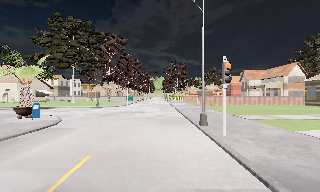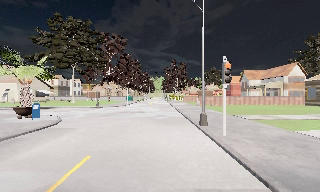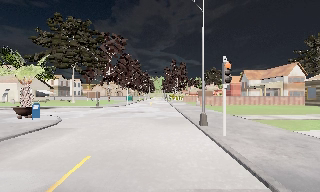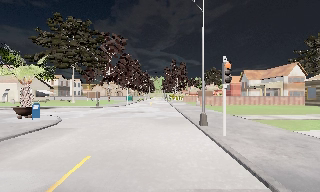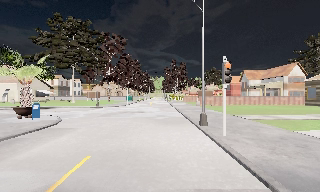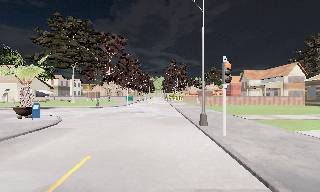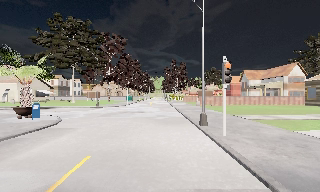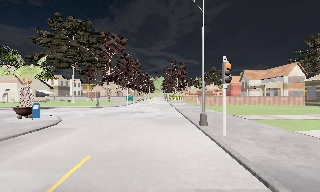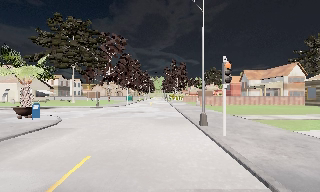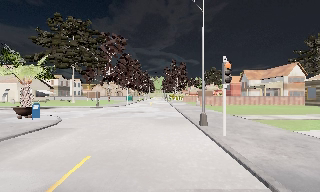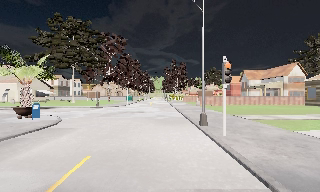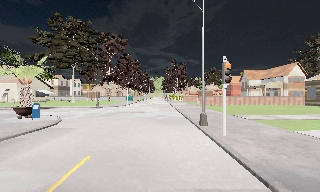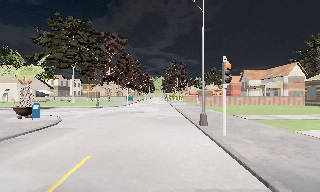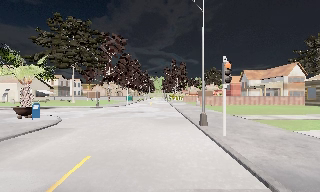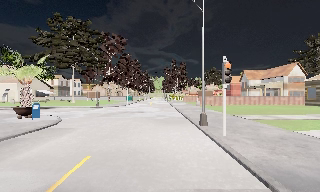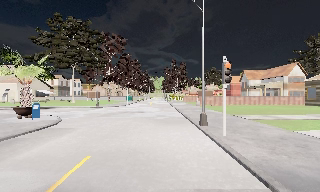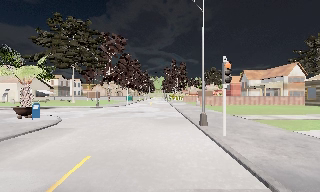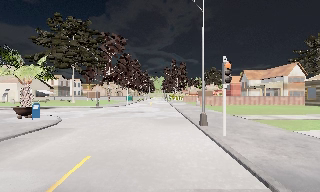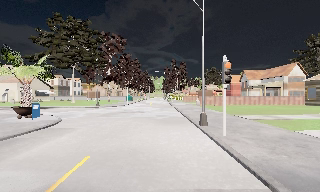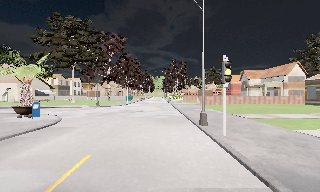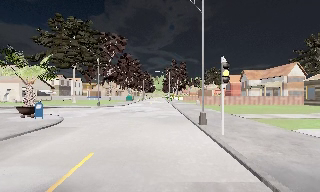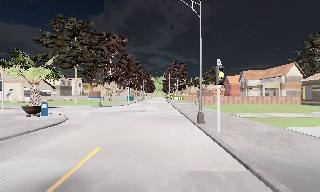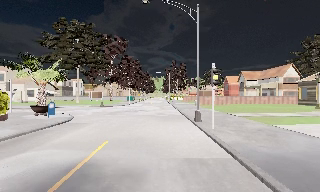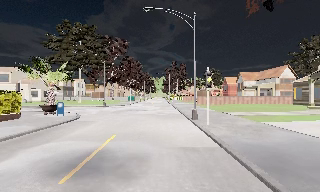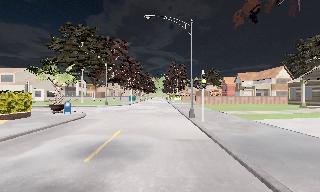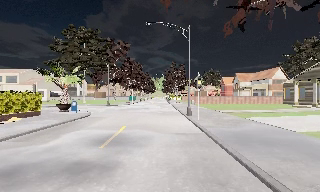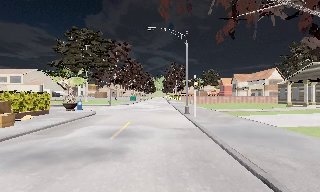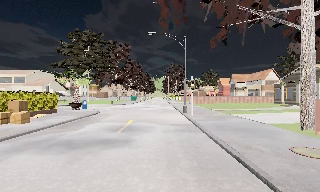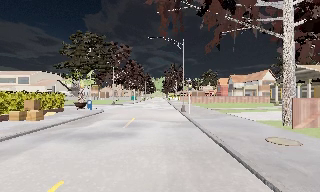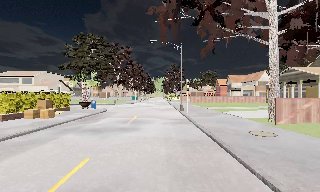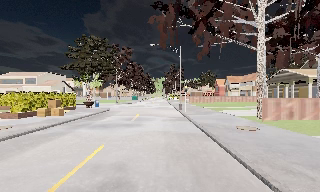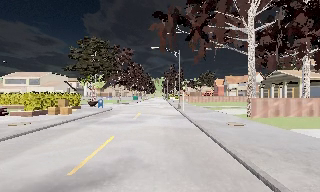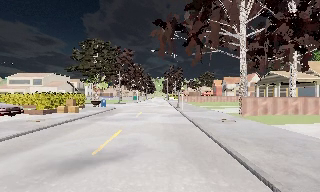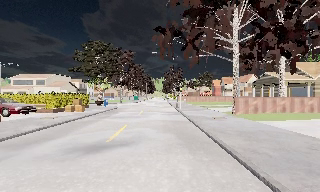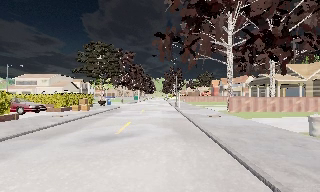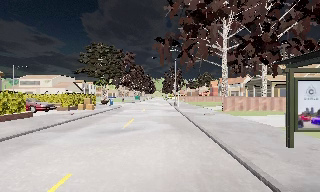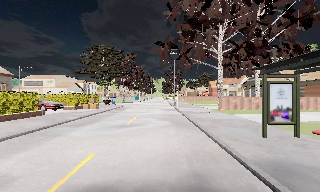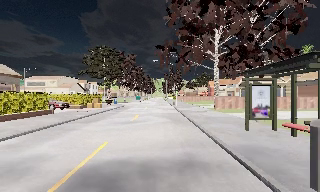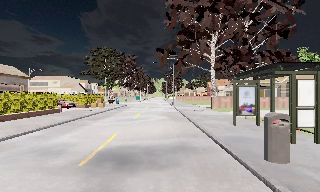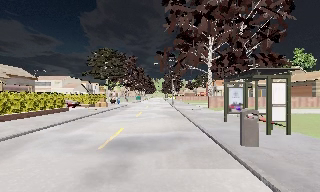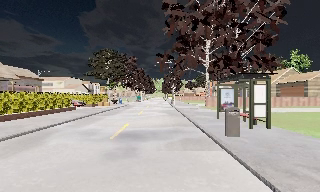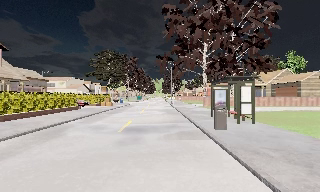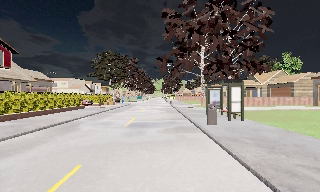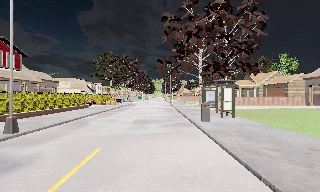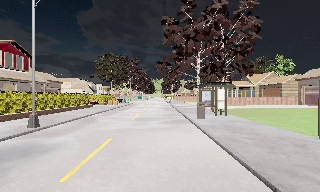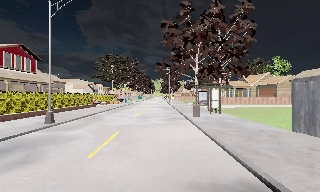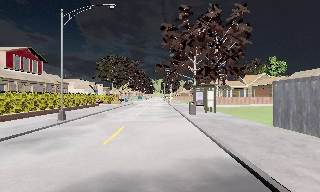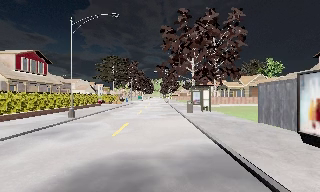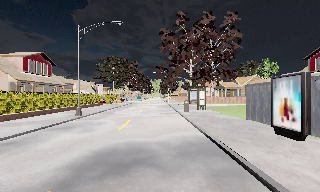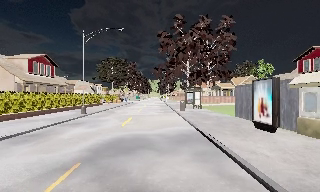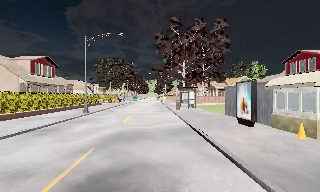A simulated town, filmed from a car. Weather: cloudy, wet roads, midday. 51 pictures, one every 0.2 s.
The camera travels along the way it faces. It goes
backward.
0.0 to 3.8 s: The camera keeps its place and its aim.
3.8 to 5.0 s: The camera travels backward, about 4.5 m, so what stands in front gets smaller. It gains speed.
5.0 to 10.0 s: The camera travels backward, about 30 m, so what stands in front gets smaller.
The film runs backward here.
